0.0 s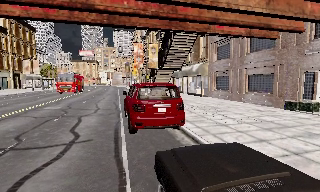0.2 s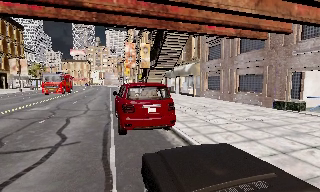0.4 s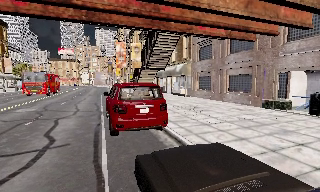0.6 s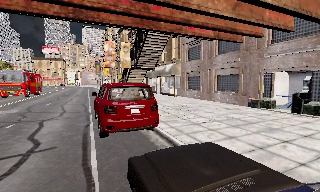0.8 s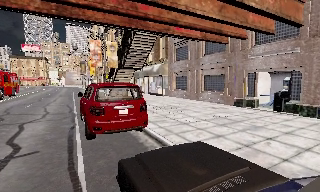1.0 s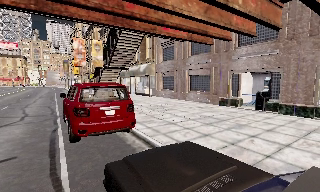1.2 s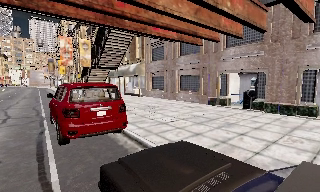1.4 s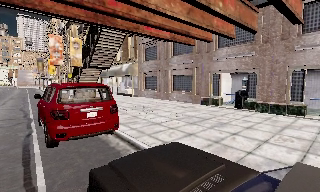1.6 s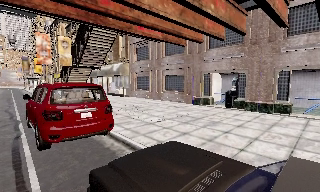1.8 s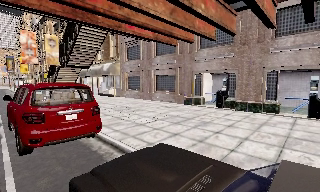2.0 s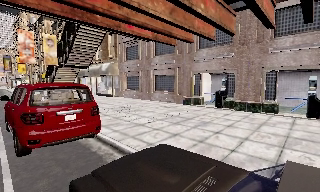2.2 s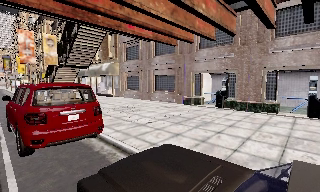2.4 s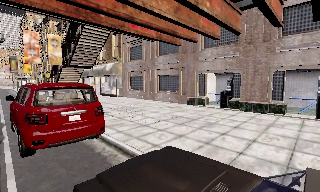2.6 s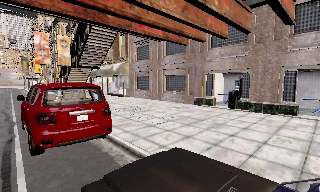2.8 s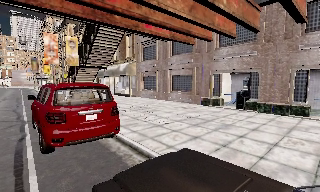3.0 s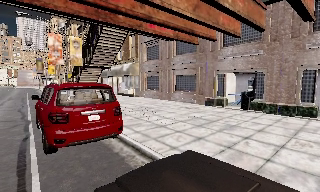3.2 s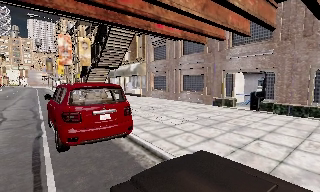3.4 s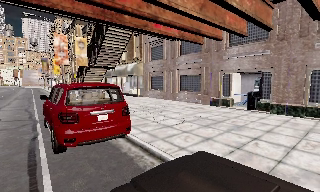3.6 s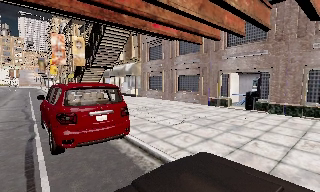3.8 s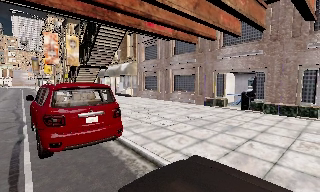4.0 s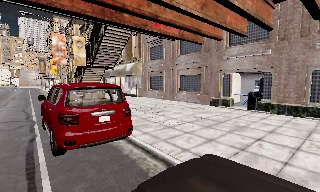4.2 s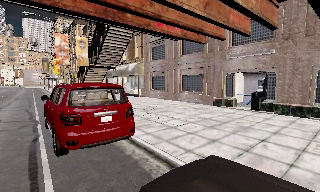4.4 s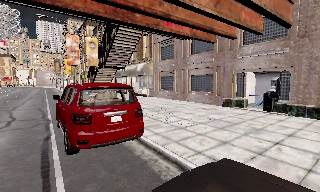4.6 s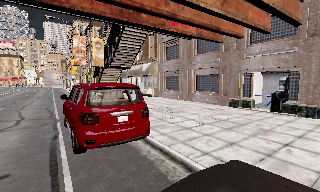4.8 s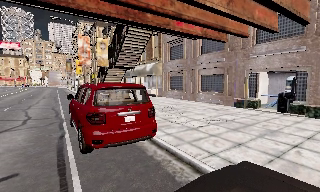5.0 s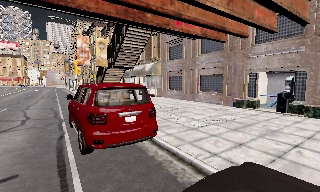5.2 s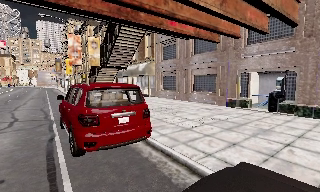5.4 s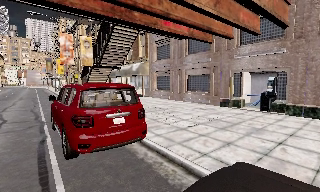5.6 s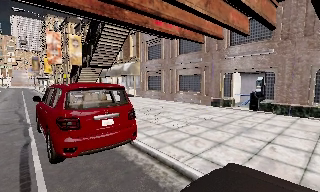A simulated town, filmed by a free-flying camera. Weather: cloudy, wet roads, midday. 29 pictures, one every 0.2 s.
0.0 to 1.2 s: The camera pans to its right, which is clockwise from overhead, by about 25 degrees.
1.2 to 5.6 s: The camera travels forward and to its left, about 1.5 m, so what stands in front looms larger.
The film runs forward here.
